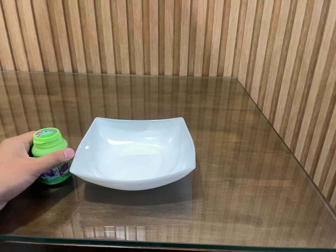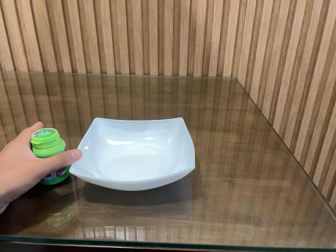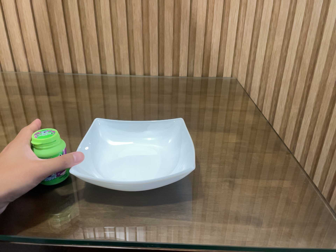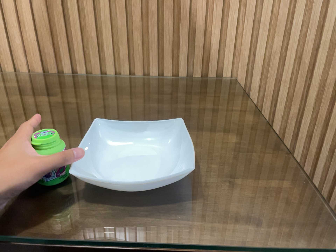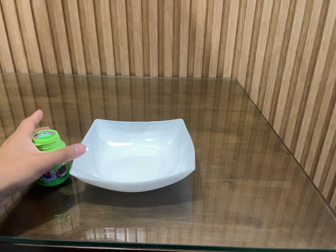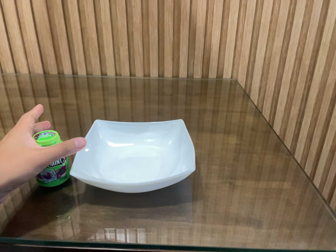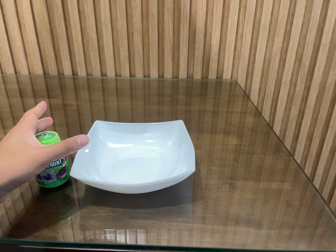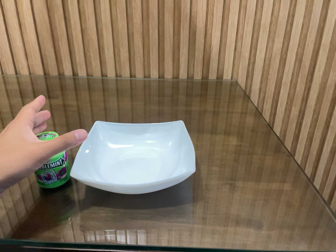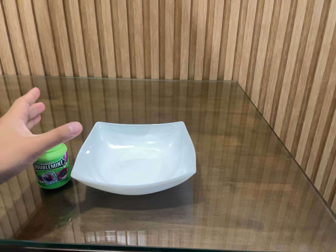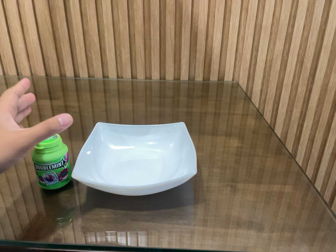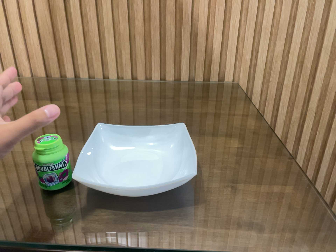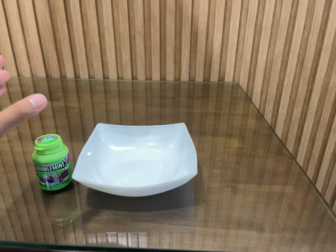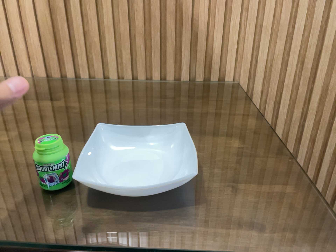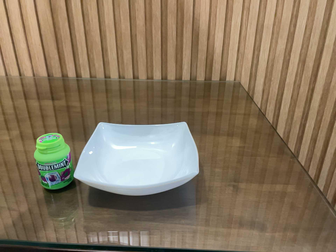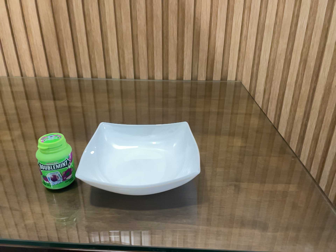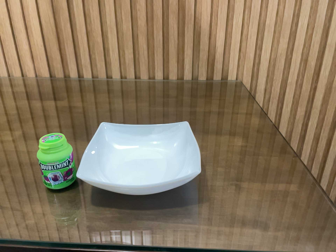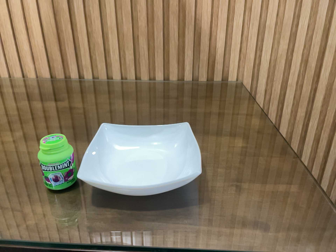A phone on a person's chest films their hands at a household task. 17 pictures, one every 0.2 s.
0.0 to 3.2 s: The camera keeps its place and its aim.
The film runs backward here.
